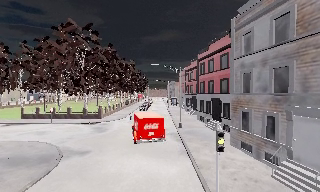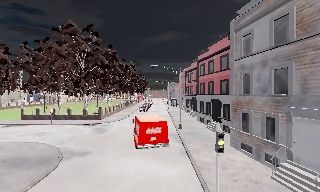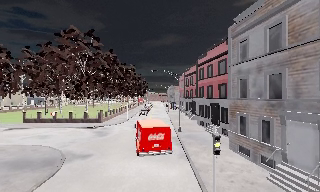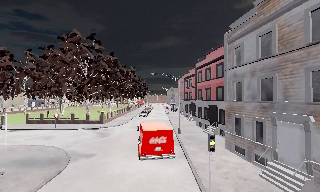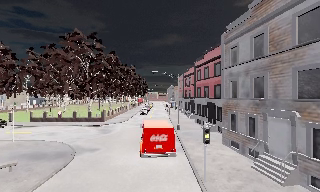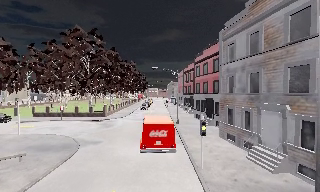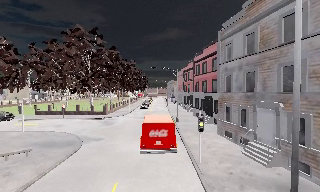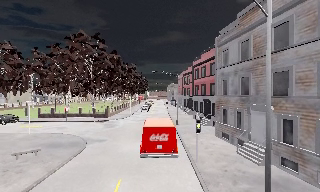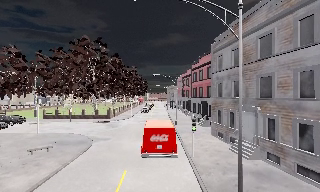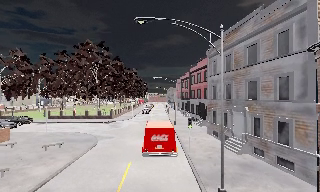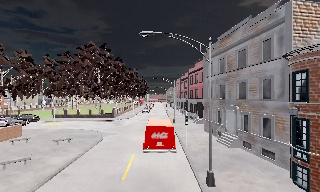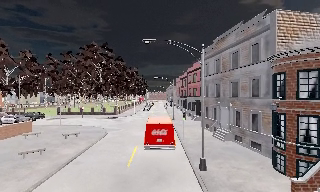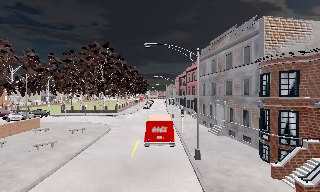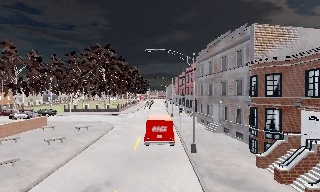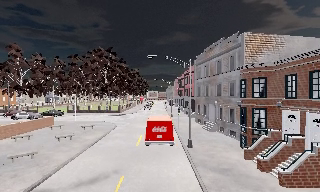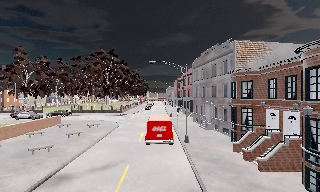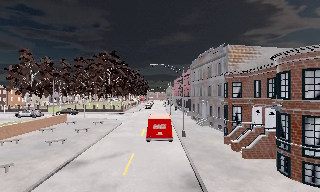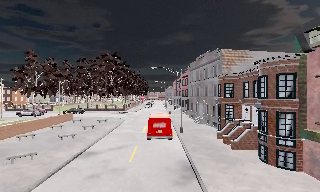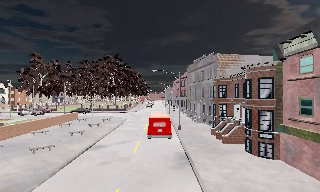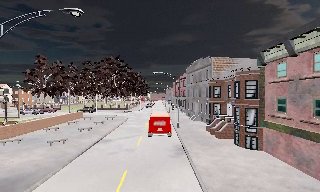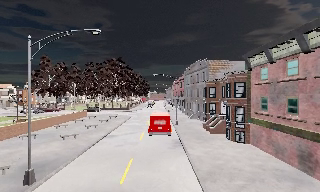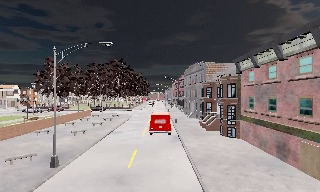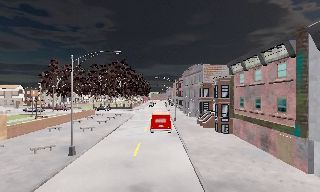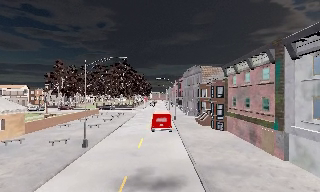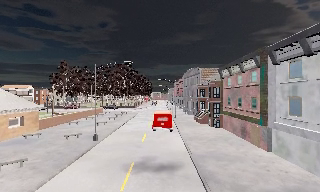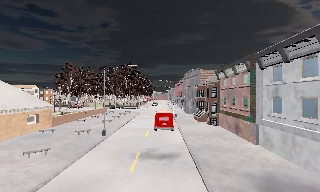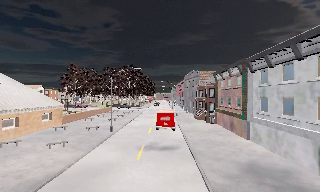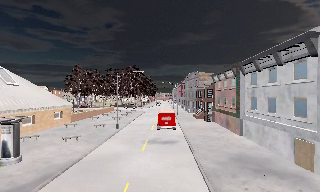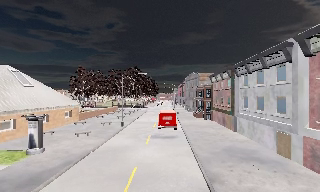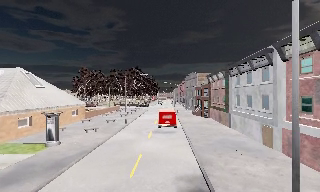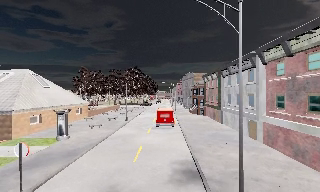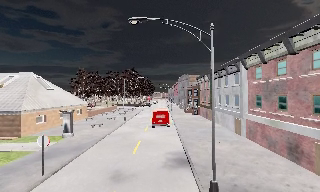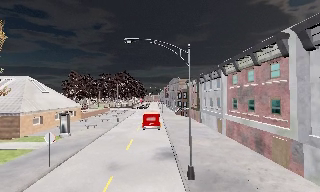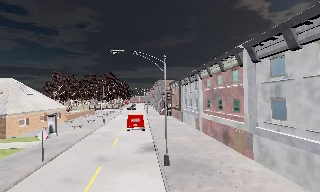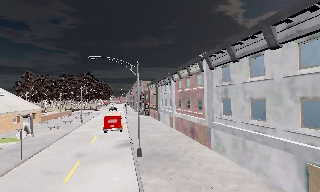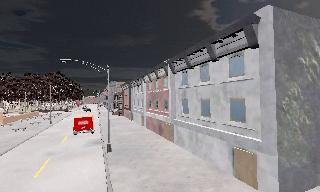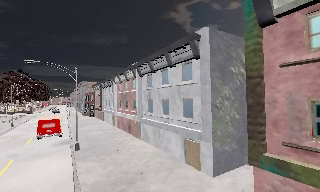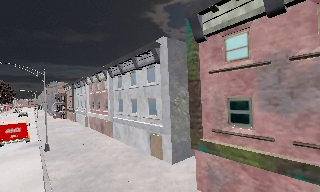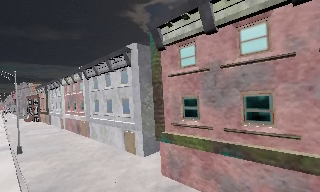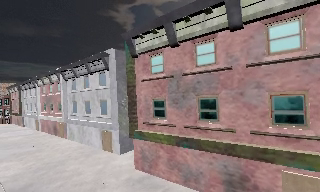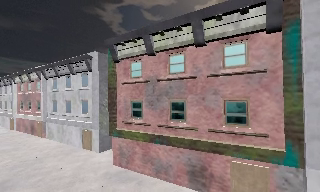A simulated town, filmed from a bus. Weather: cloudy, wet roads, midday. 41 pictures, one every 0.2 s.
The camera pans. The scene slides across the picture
to the left.
The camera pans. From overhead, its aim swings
clockwise.
0.0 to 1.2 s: The camera travels backward, about 3 m, so what stands in front gets smaller. It gains speed.
1.2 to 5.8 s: The camera travels backward, about 40 m, so what stands in front gets smaller.
5.8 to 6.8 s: The camera pans to its right, which is clockwise from overhead, by about 15 degrees. It travels backward, about 10 m, so what stands in front gets smaller.
6.8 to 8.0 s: The camera pans to its right, which is clockwise from overhead, by about 45 degrees. It travels backward and to its right, about 9 m.
The film runs backward here.
